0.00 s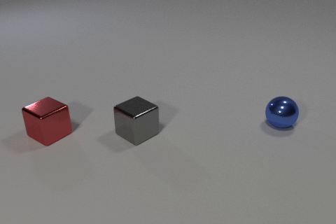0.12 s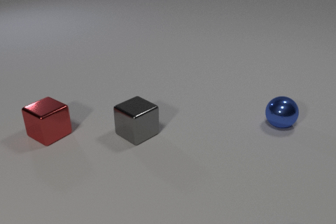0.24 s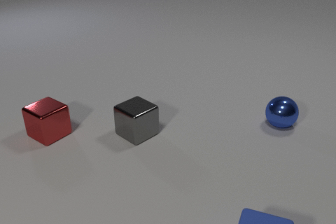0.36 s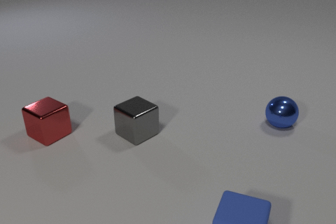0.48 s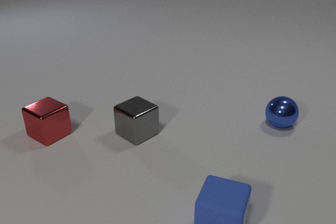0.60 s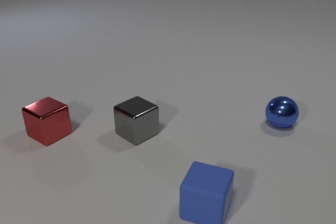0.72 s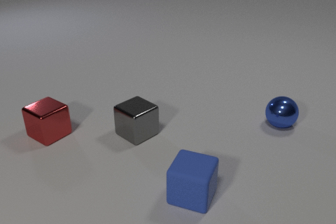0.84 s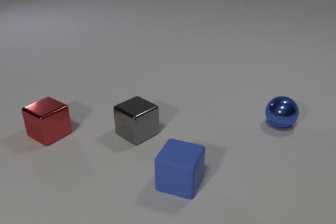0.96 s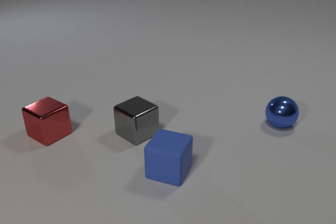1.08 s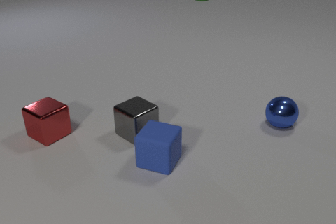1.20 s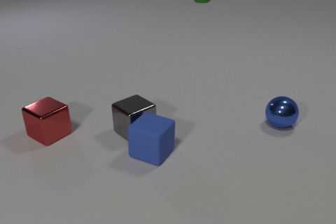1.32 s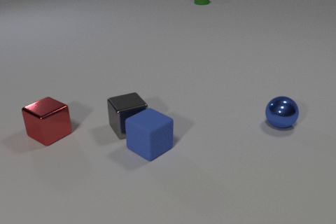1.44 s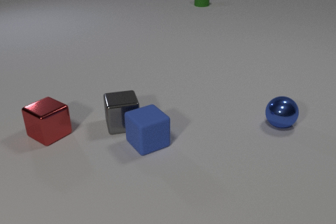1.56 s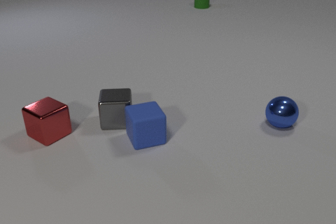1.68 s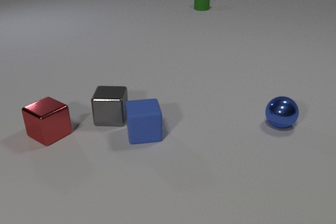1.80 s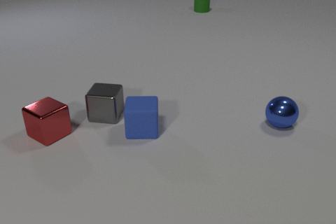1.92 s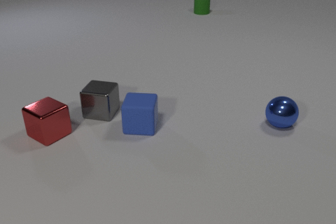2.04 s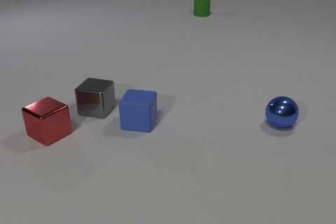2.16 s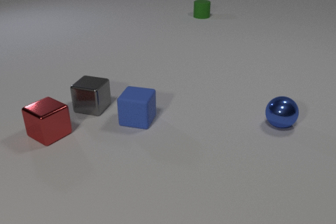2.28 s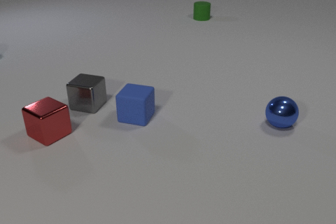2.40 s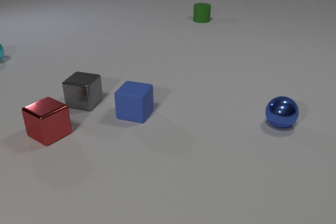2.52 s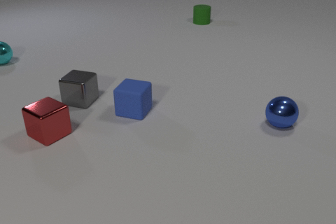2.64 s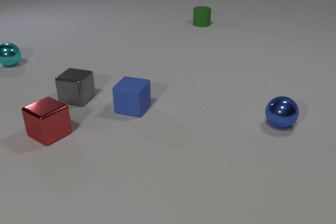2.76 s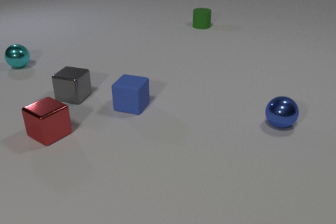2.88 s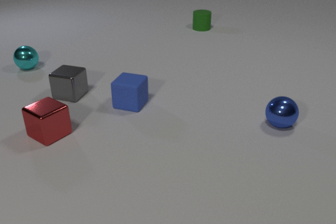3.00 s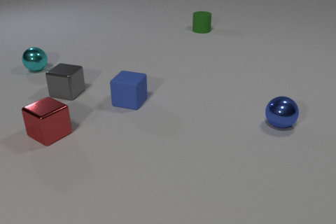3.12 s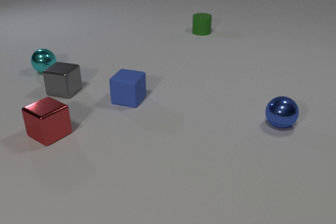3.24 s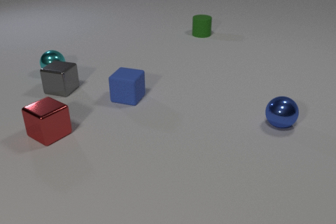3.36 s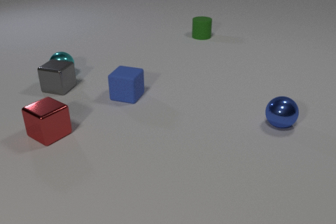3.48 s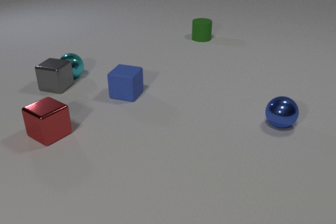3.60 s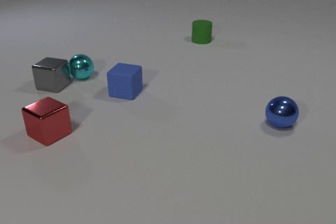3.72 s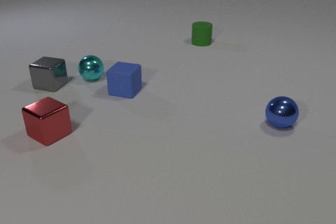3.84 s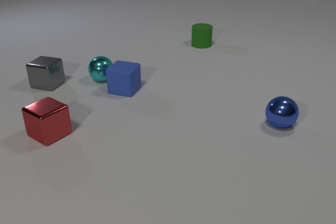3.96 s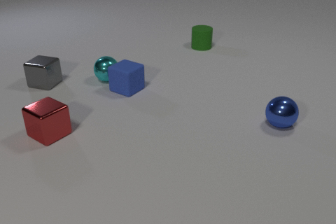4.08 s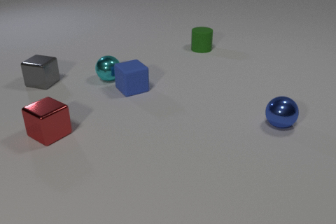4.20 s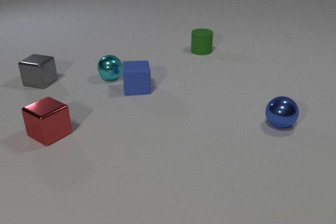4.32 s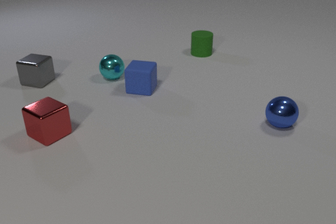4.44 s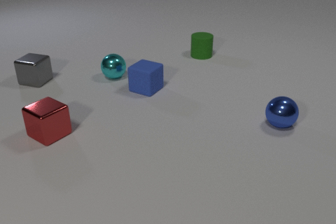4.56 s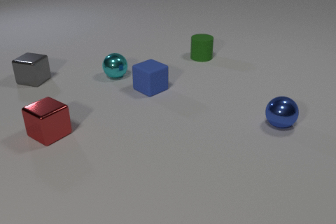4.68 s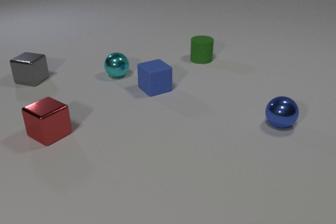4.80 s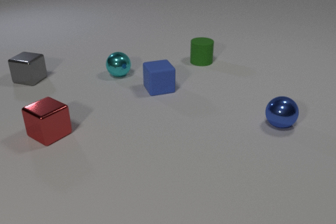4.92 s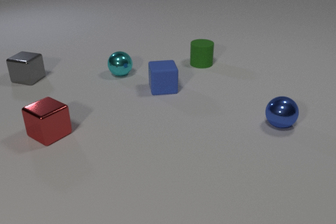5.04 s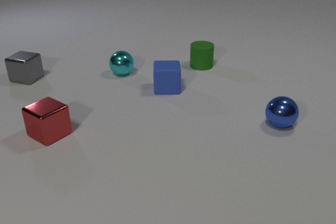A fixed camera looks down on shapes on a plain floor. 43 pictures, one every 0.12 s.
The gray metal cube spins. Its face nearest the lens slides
to the left.
The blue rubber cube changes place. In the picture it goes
away from the camera.
0.00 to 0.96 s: The blue rubber cube comes in at the bottom edge, slides away from the camera and to the left. The green rubber cylinder comes in at the top edge, slides toward the camera.
0.96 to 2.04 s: The blue rubber cube slides away from the camera, spins so that its near face slides to the left, clockwise seen from above. The gray metal cube slides away from the camera and to the left, spins clockwise seen from above by about 60 degrees, its near face sliding to the left. The green rubber cylinder slides toward the camera. The blue rubber cube and the gray metal cube collide.
2.04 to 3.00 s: The blue rubber cube slides away from the camera. The gray metal cube slides away from the camera and to the left. The cyan metal sphere comes in at the left edge, rolls to the right and toward the camera. The green rubber cylinder slides toward the camera.
3.00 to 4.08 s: The blue rubber cube slides away from the camera, spins clockwise seen from above by about 45 degrees, its near face sliding to the left. The gray metal cube slides away from the camera and to the left. The cyan metal sphere rolls to the right and toward the camera. The green rubber cylinder slides toward the camera. The gray metal cube and the cyan metal sphere collide. The blue rubber cube and the cyan metal sphere collide.
4.08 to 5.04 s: The blue rubber cube slides to the right, spins so that its near face slides to the left, clockwise seen from above. The gray metal cube slides away from the camera and to the left. The cyan metal sphere rolls to the right and away from the camera. The green rubber cylinder slides toward the camera.
What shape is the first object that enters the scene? cube.
How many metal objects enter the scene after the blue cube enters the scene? 1.
Are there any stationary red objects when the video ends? yes.
